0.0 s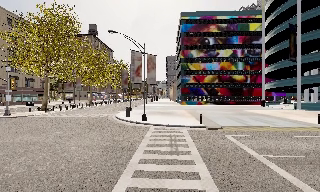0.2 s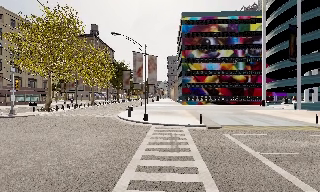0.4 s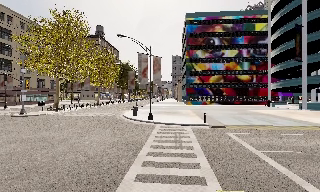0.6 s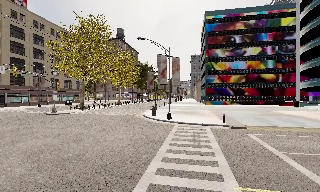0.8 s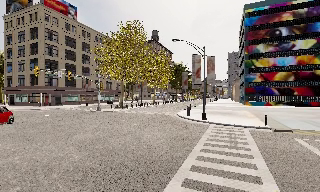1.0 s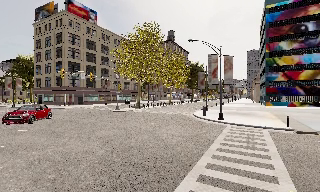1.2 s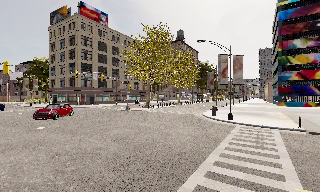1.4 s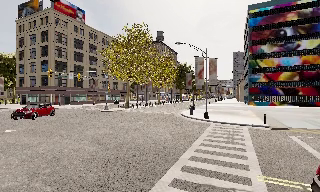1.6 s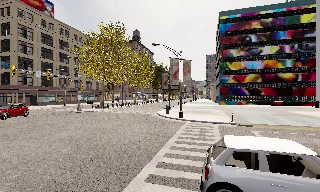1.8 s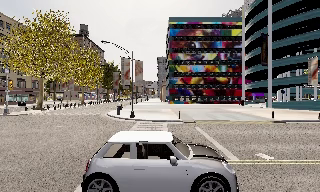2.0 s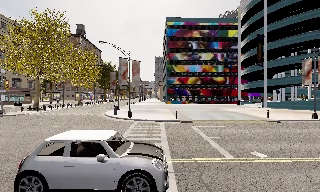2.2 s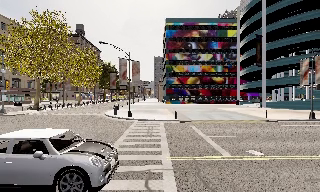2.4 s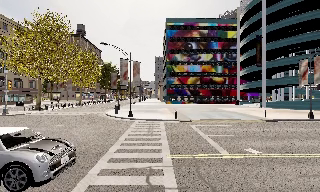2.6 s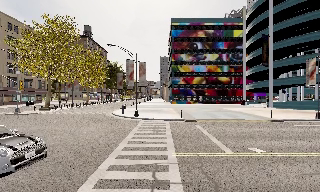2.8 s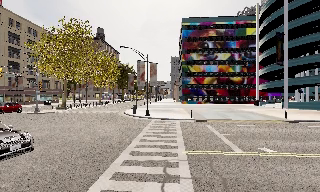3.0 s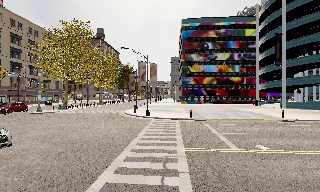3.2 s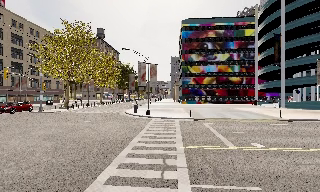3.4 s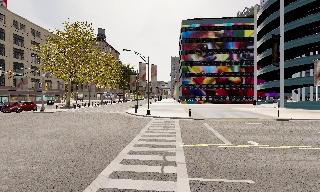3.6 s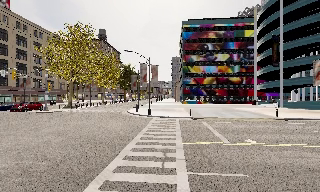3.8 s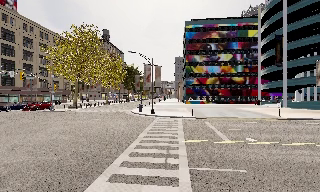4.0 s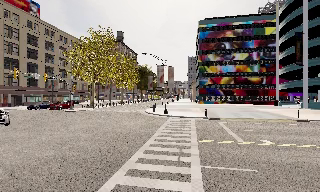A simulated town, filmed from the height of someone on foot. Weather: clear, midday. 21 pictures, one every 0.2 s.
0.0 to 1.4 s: The scene slides to the right, as the camera pans about 20 degrees to its left. It travels backward, about 2.5 m, so what stands in front gets smaller.
1.4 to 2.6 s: The camera pans to its right, which is clockwise from overhead, by about 25 degrees. It travels backward, about 1.5 m, so what stands in front gets smaller.
2.6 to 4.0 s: The camera travels backward, about 2.5 m, so what stands in front gets smaller.
The film runs backward here.
